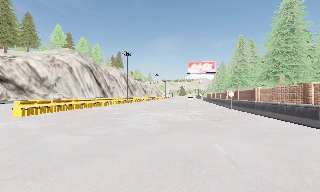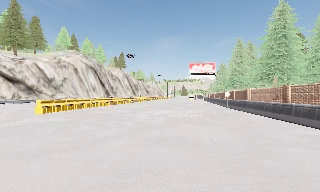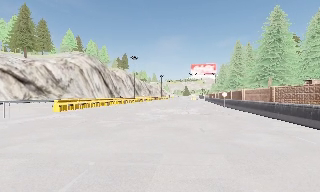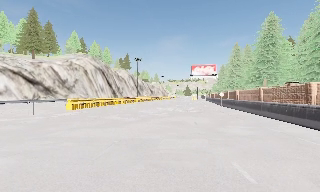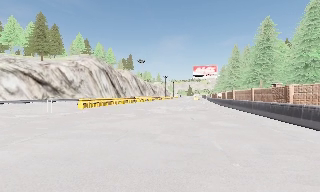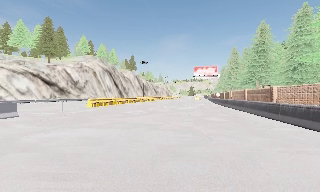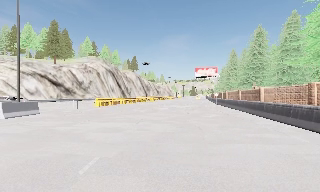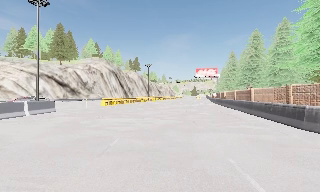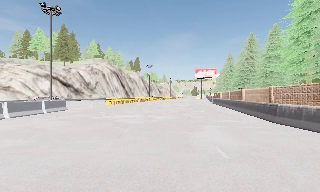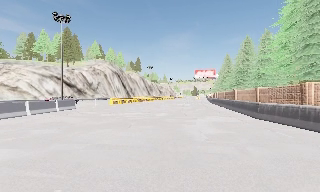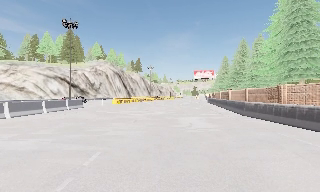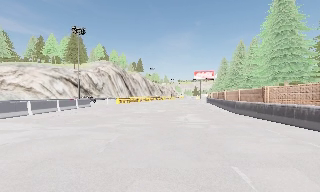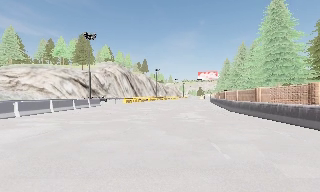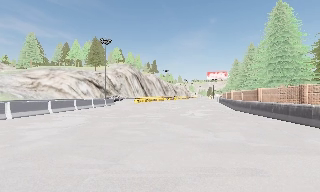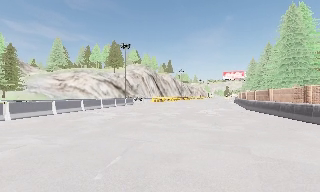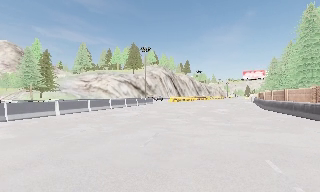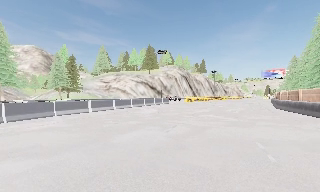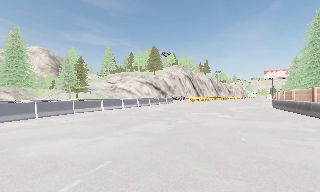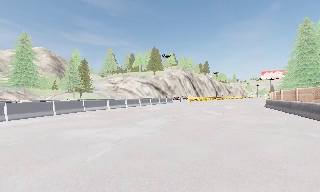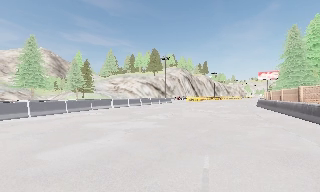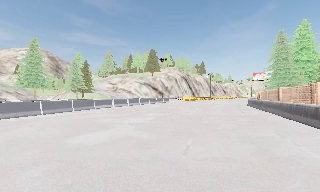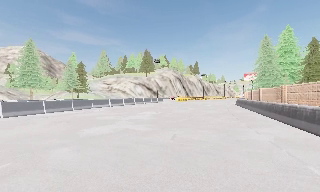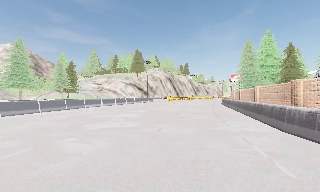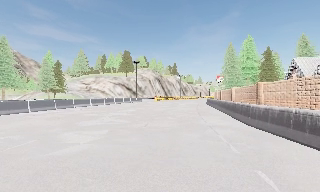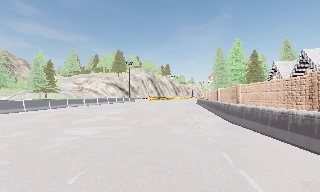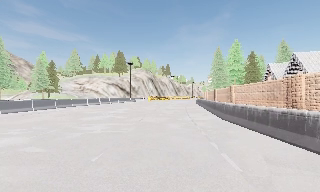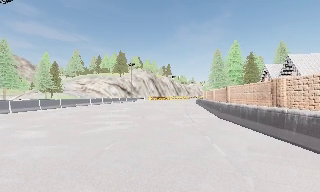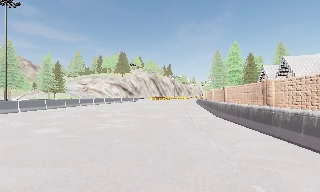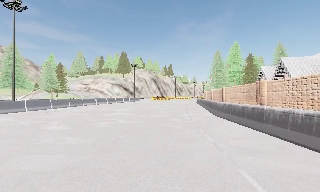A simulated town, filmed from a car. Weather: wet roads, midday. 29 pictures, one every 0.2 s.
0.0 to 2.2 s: The camera travels backward, about 20 m, so what stands in front gets smaller.
2.2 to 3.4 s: The scene slides to the right, as the camera pans about 25 degrees to its left. It travels backward, about 11 m, so what stands in front gets smaller.
3.4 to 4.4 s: The camera travels backward, about 9 m, so what stands in front gets smaller.
4.4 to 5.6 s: The camera travels backward, about 6 m, so what stands in front gets smaller. It loses speed.
The film runs backward here.
